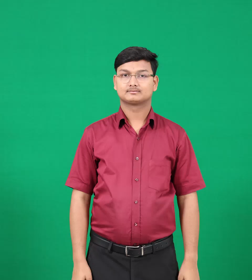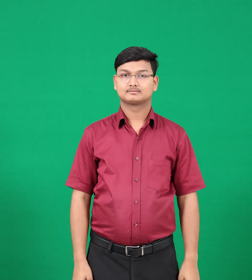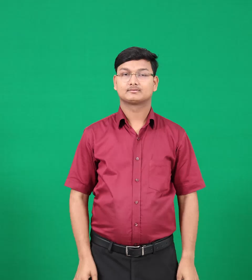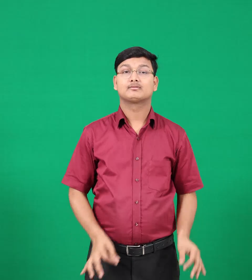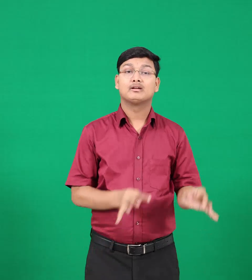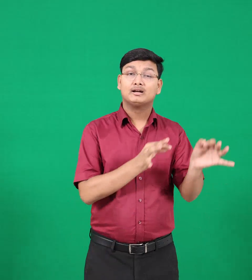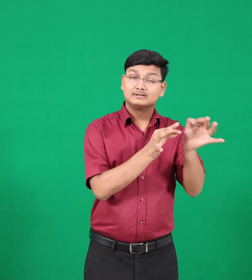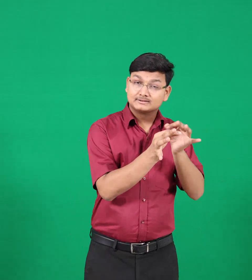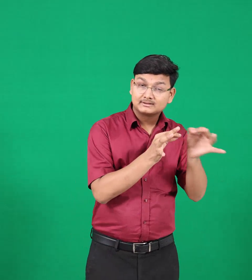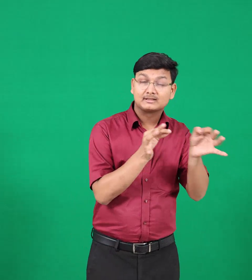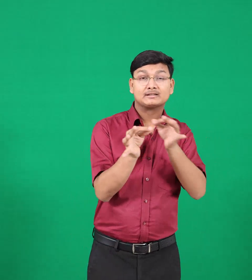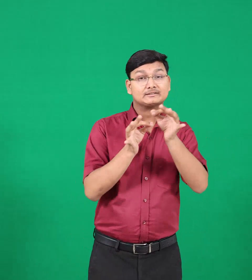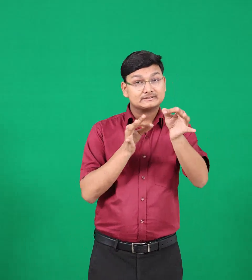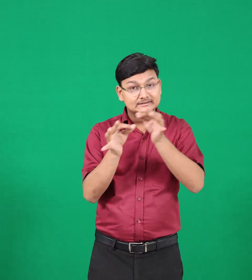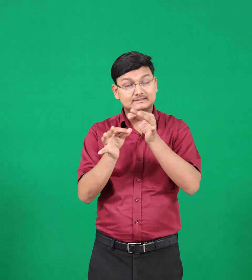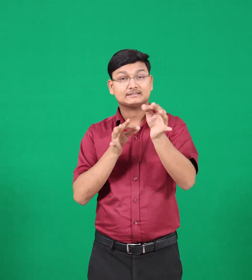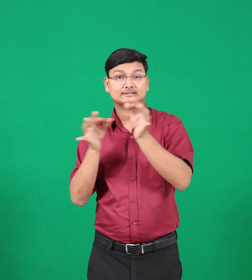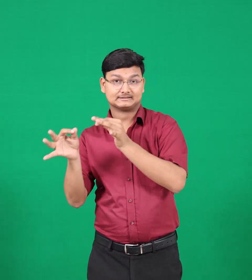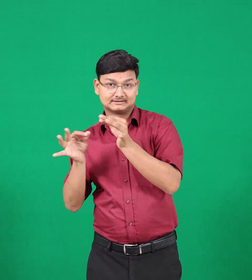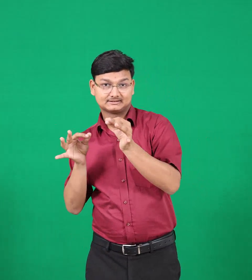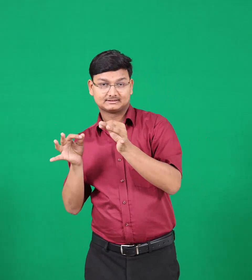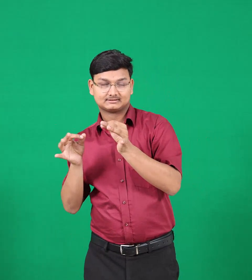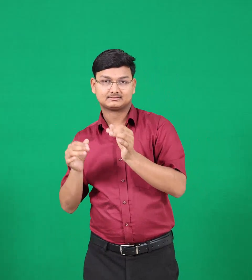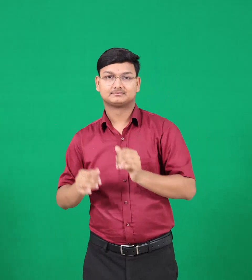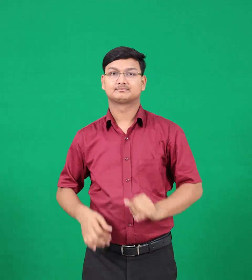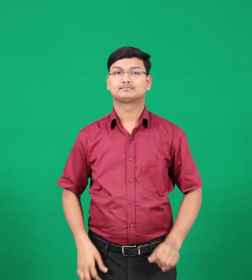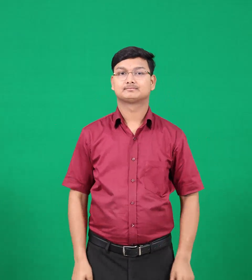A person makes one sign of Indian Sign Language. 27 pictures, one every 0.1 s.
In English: explains
